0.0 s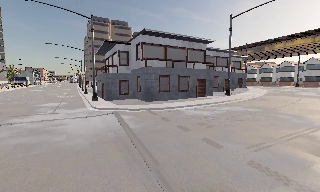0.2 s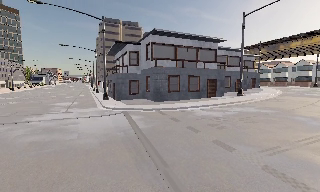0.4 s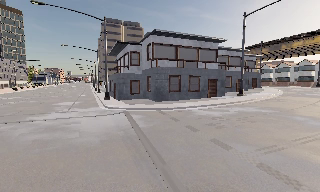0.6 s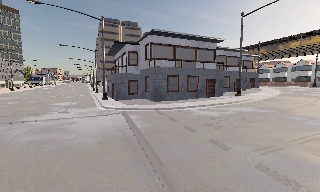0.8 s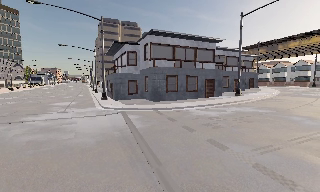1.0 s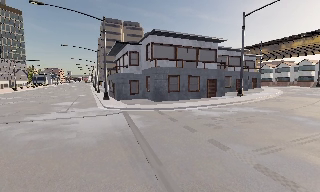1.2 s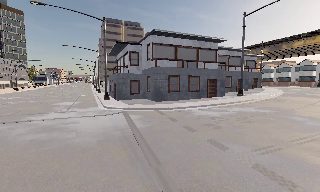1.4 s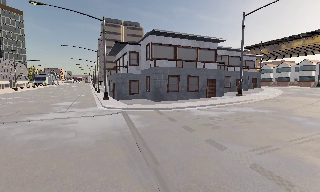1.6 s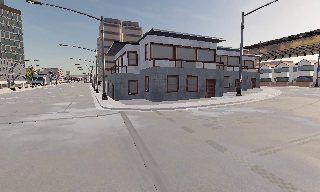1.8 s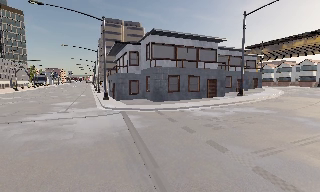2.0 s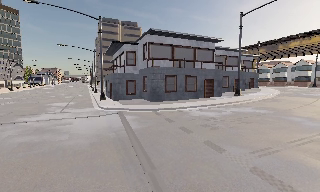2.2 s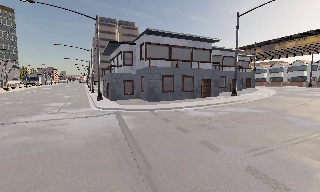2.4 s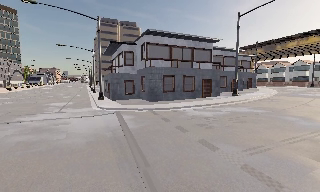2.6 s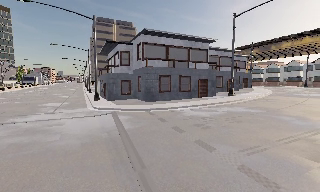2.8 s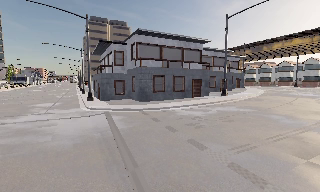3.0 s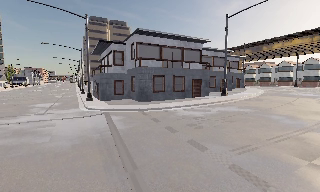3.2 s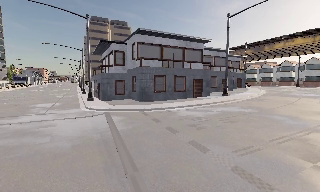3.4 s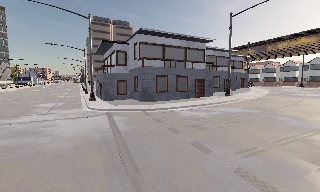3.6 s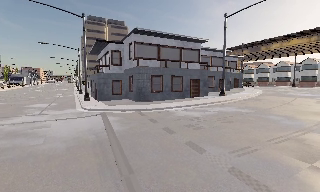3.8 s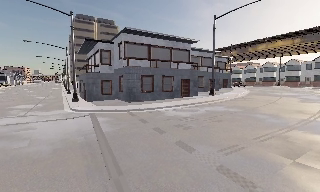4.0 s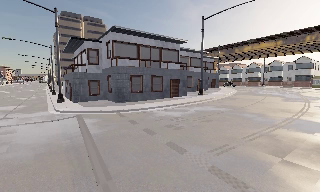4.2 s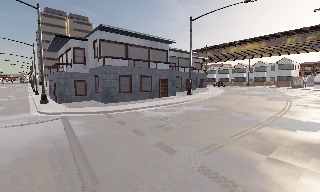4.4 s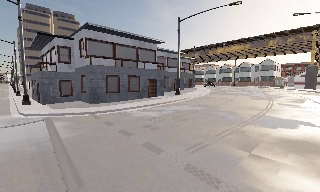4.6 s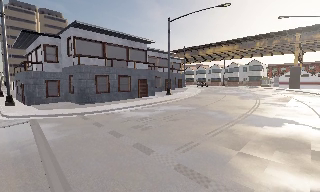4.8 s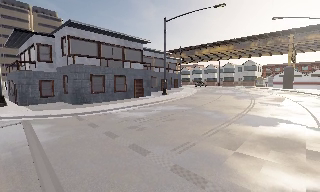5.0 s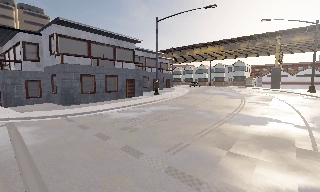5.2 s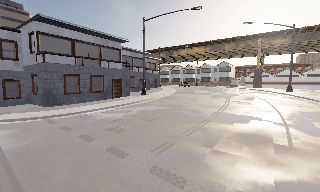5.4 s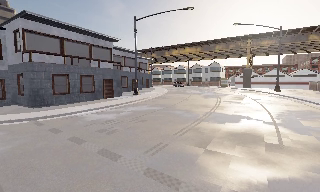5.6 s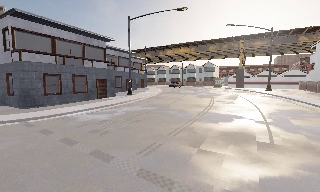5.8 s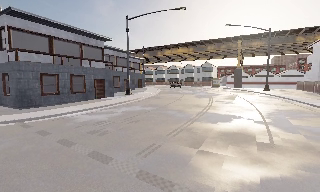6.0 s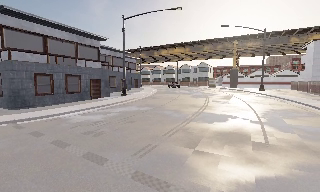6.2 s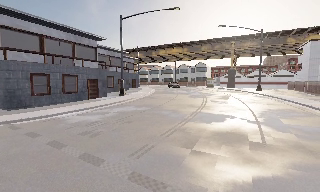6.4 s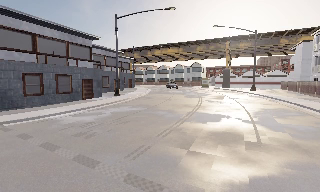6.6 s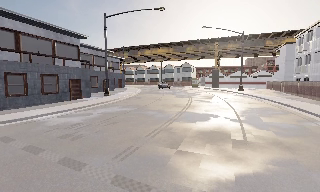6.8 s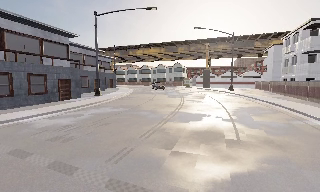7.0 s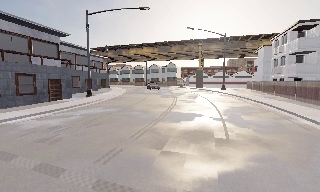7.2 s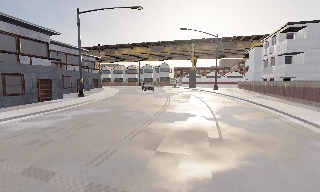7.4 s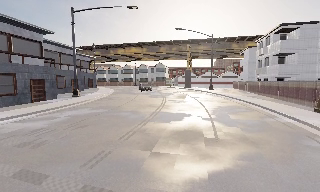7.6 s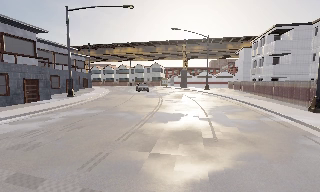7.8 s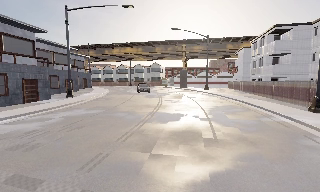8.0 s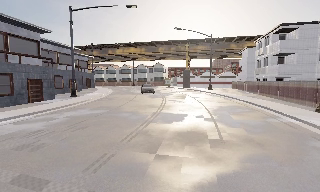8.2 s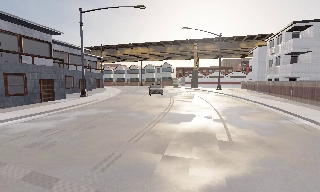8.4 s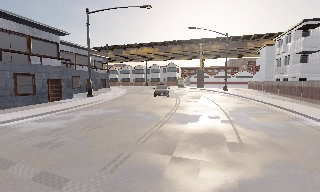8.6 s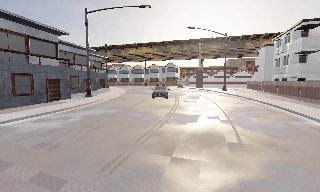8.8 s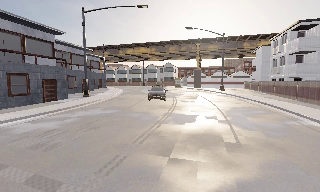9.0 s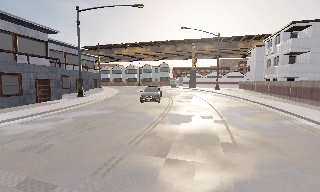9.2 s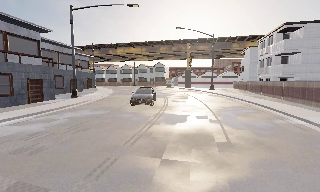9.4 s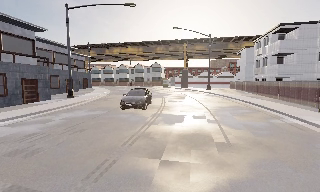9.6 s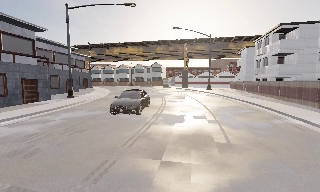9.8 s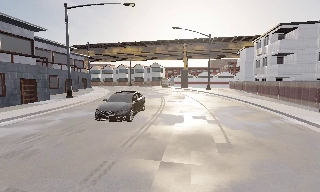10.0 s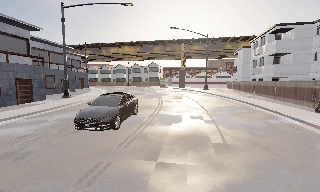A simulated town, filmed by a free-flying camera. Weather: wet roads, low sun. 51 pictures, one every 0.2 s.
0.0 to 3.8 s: The camera travels to its right, about 1 m, so close, fixed things drift to the left.
3.8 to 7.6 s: The camera pans to its right, which is clockwise from overhead, by about 45 degrees. It travels forward, about 1 m.
7.6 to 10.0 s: The camera travels forward, about 0.5 m, so what stands in front looms larger.
The film runs forward here.
